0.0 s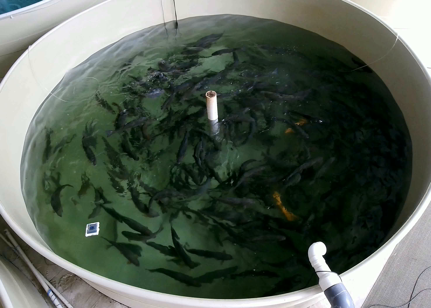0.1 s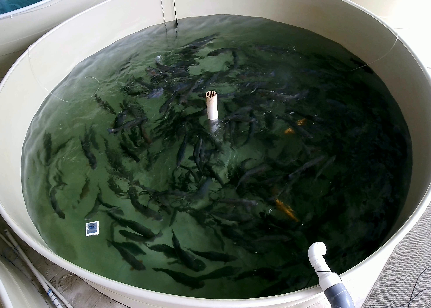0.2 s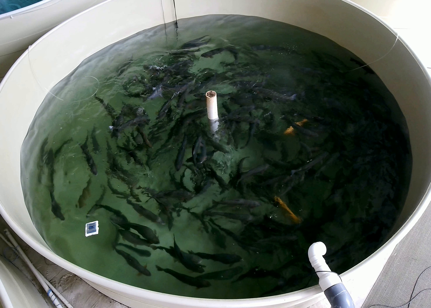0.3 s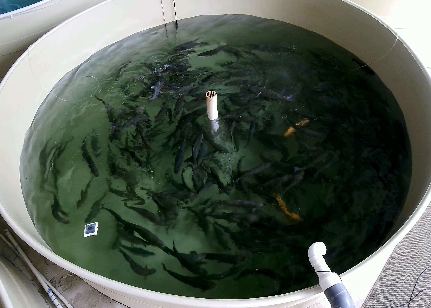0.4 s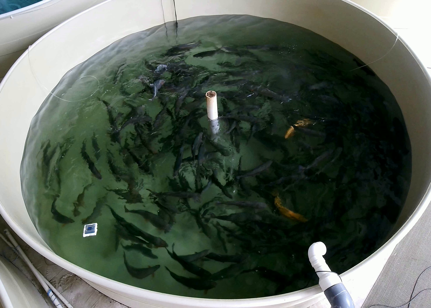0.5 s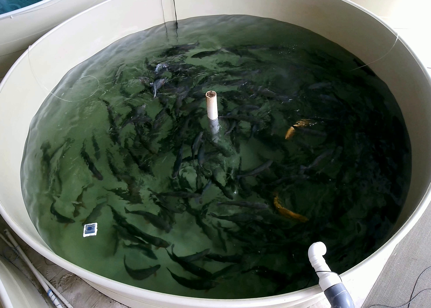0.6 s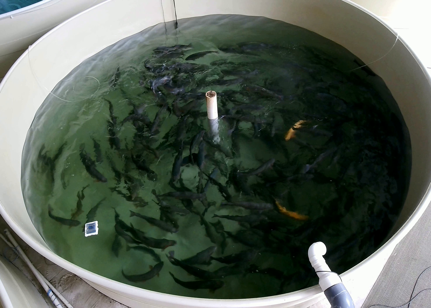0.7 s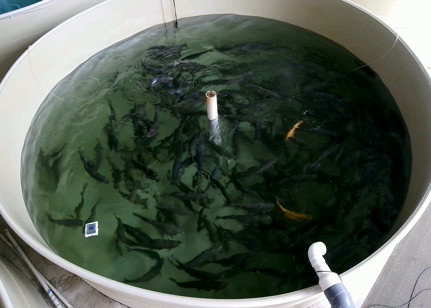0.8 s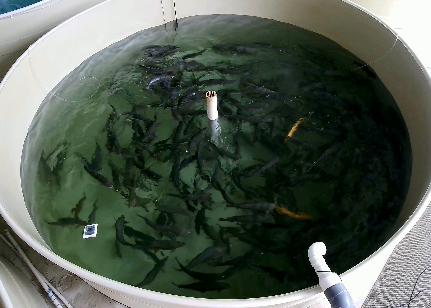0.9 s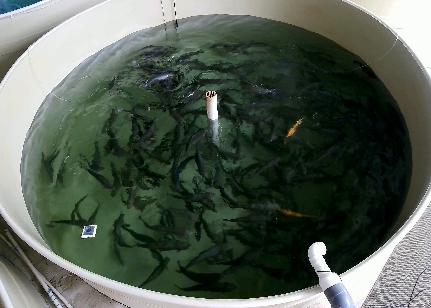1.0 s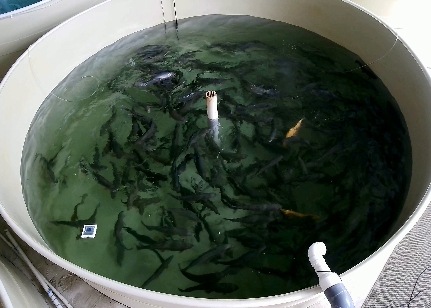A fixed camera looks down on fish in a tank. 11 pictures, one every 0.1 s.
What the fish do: Foraging.
